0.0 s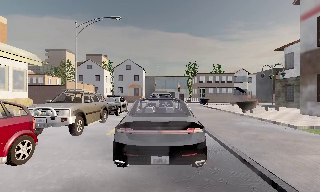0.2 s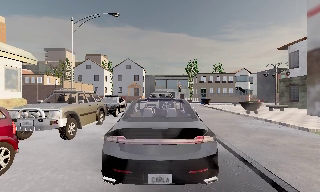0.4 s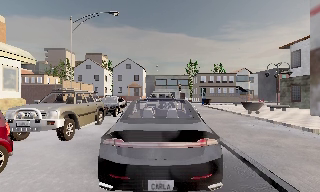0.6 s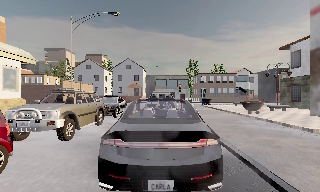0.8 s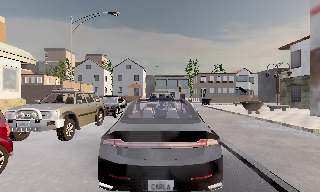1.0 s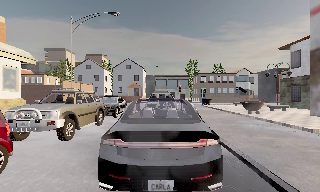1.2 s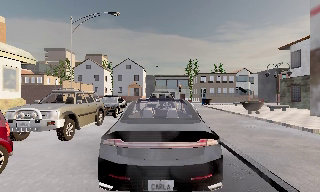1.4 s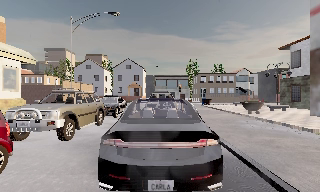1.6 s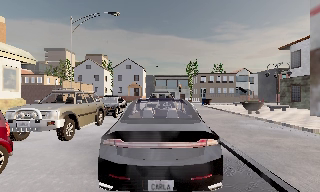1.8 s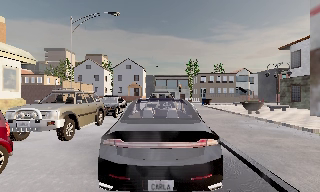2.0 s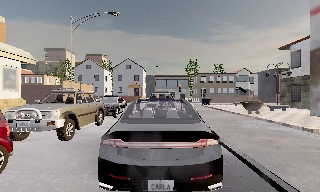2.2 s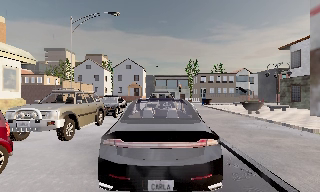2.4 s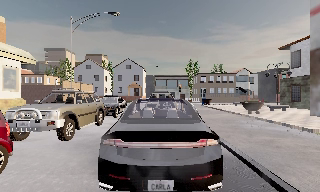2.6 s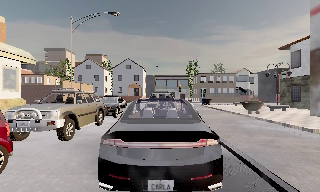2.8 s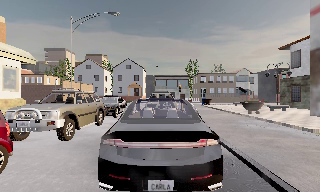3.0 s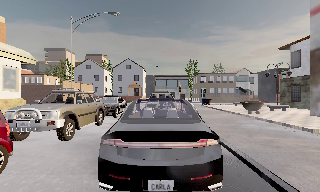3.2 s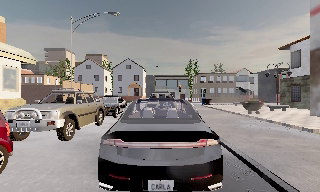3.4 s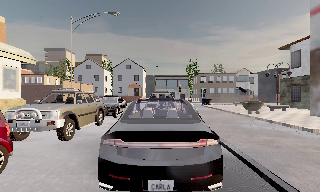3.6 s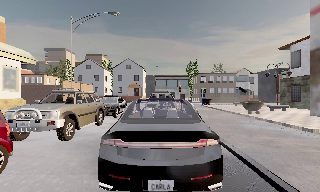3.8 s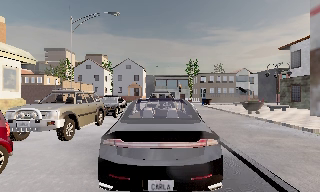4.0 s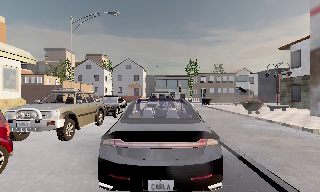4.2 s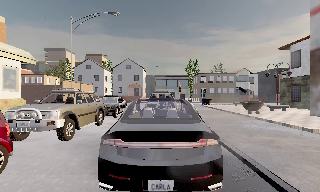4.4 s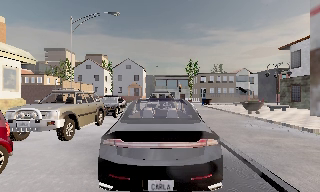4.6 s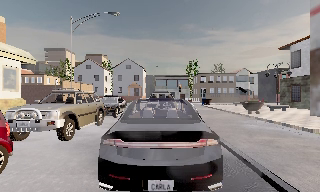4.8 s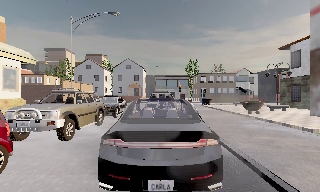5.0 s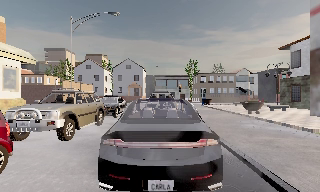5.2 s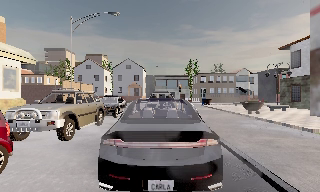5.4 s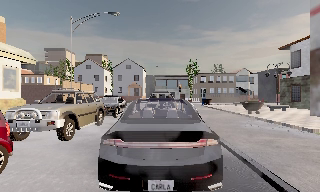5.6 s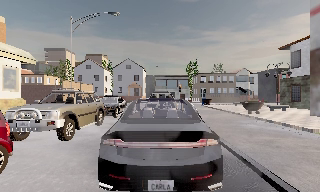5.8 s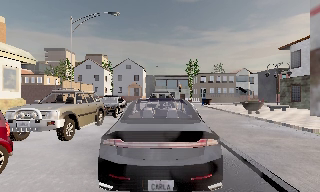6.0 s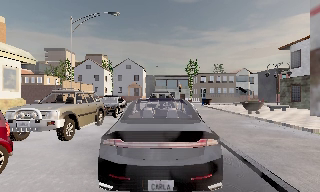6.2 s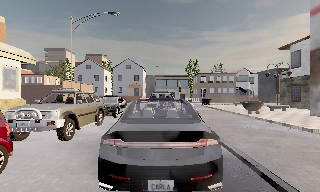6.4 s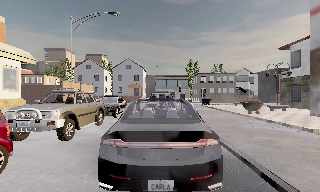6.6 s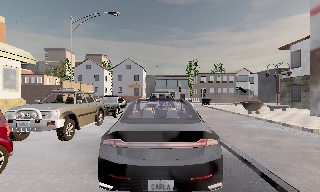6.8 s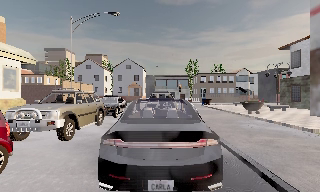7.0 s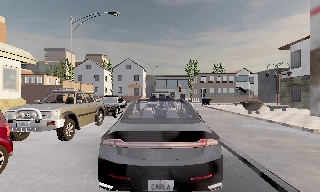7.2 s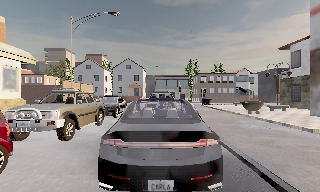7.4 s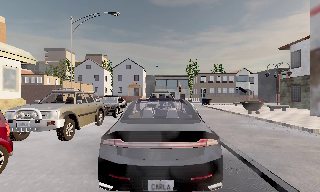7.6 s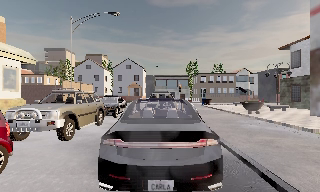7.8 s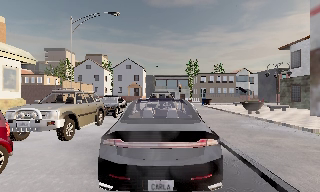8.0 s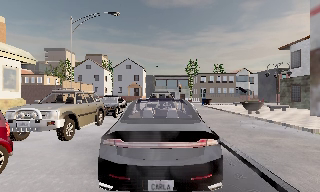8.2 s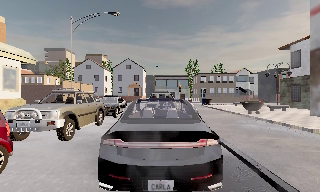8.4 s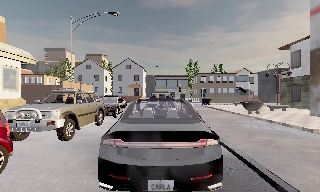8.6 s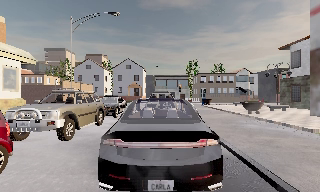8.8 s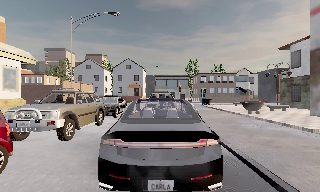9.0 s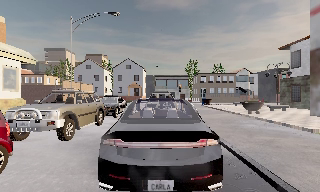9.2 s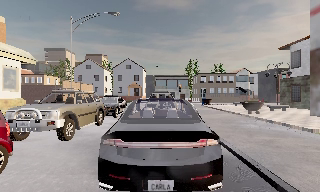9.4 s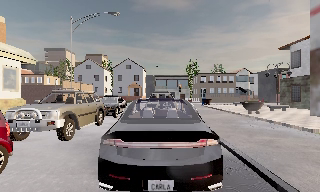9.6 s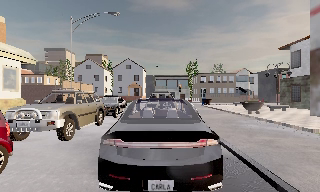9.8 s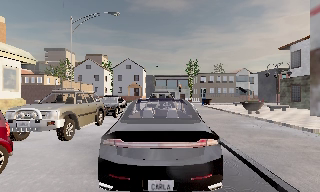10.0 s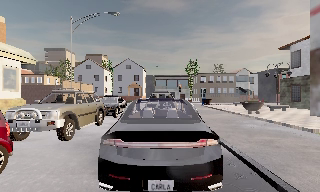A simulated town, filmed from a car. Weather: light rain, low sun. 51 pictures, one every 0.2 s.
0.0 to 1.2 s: The camera travels forward, about 0.5 m, so what stands in front looms larger. It loses speed.
1.2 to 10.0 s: The camera keeps its place and its aim.
The film runs forward here.
